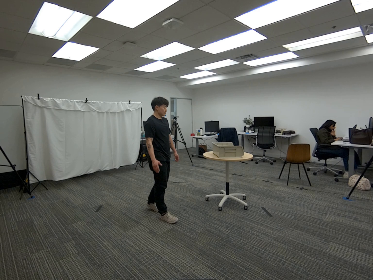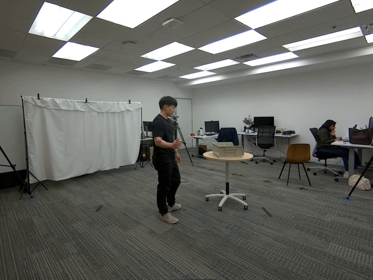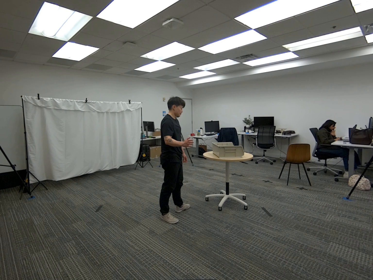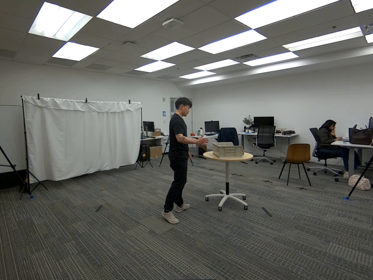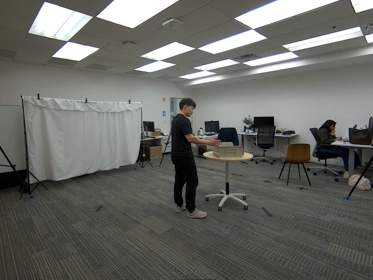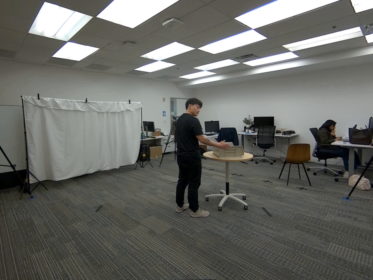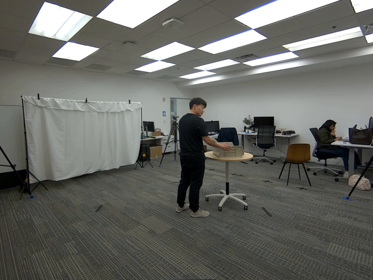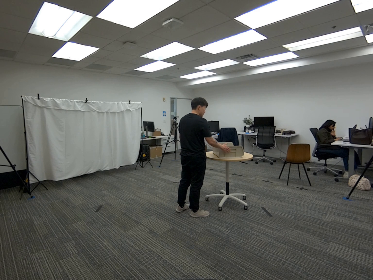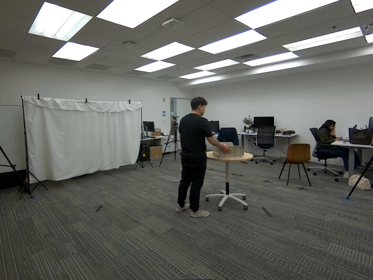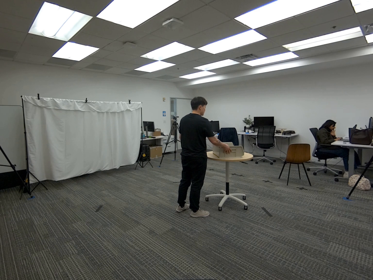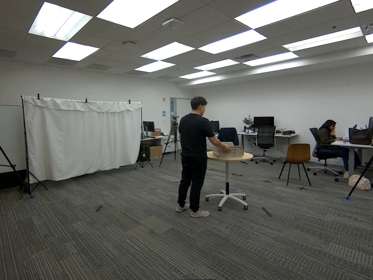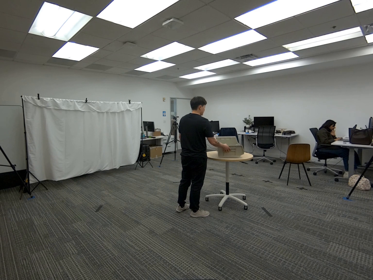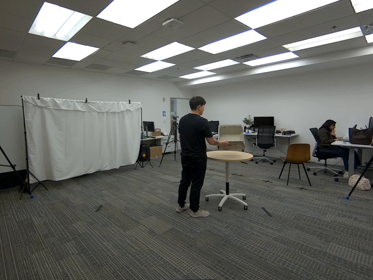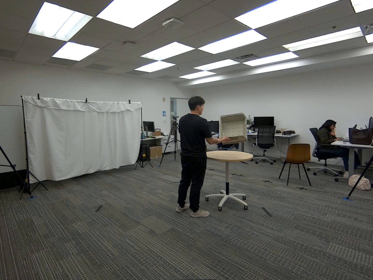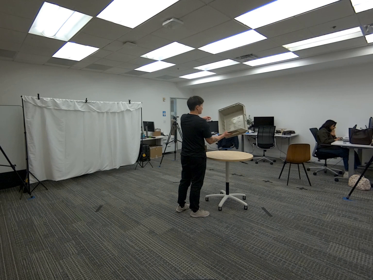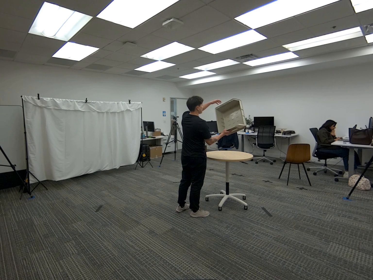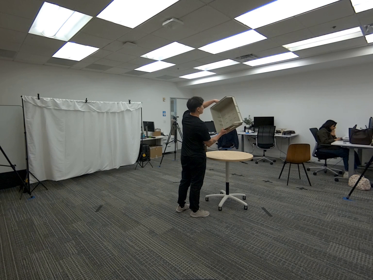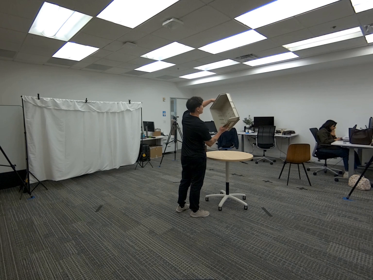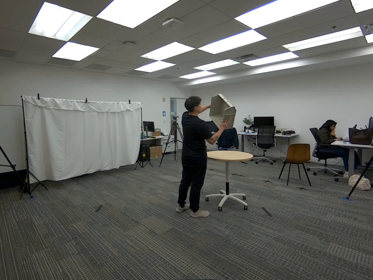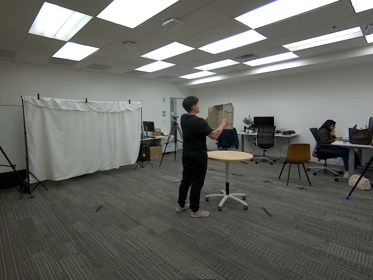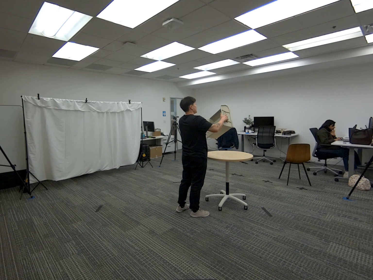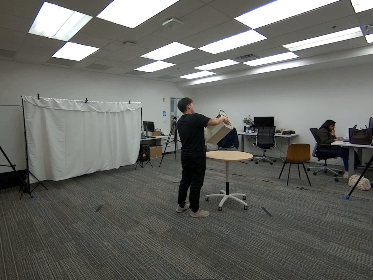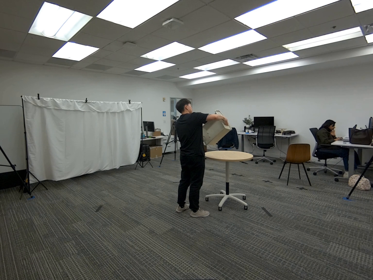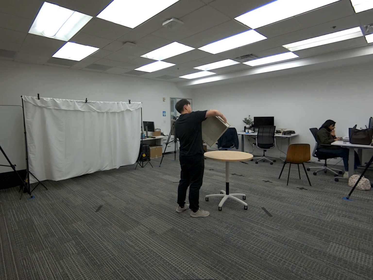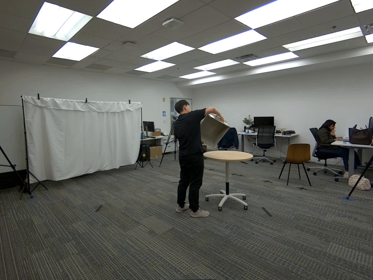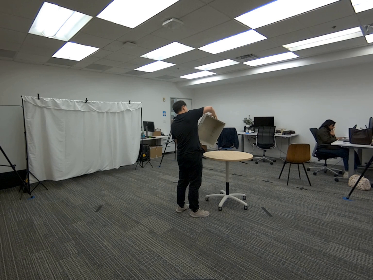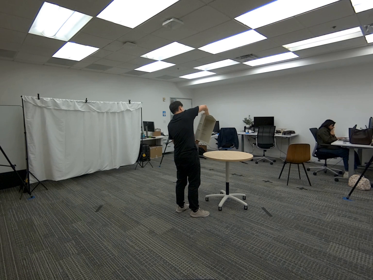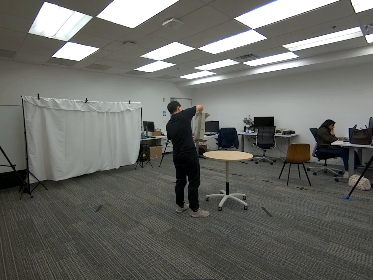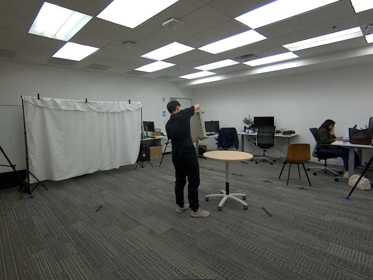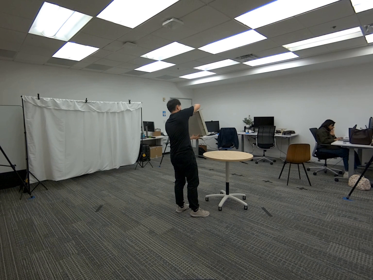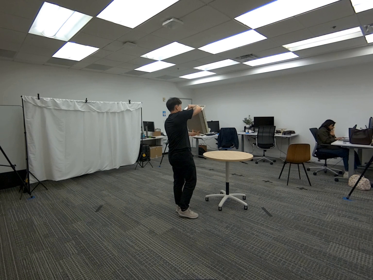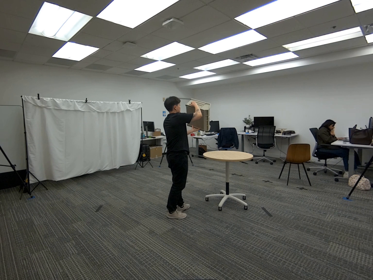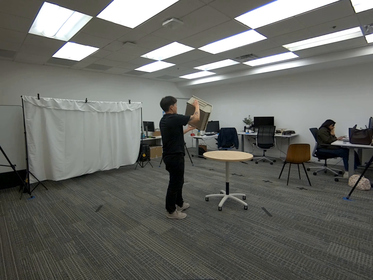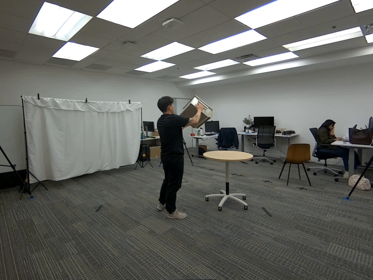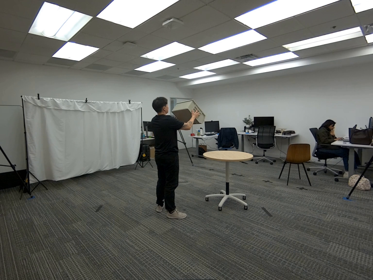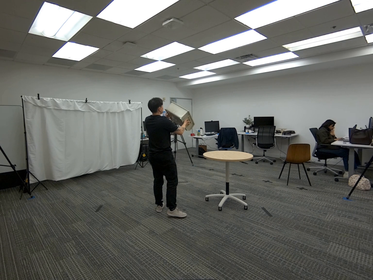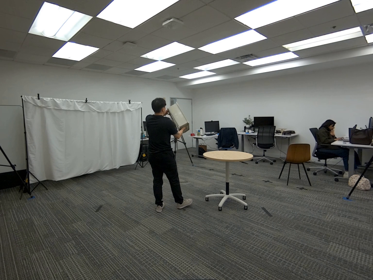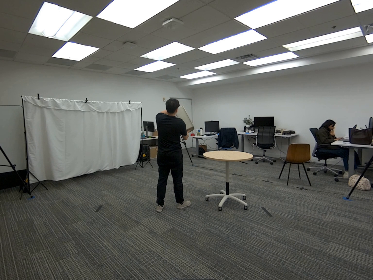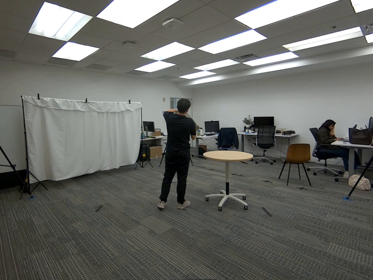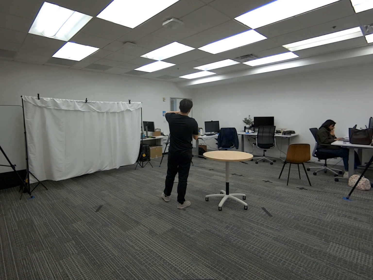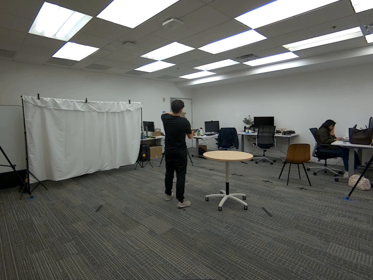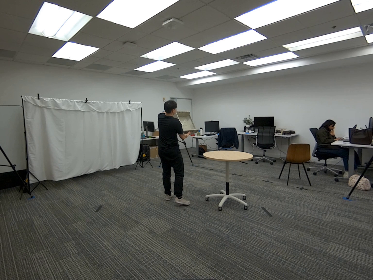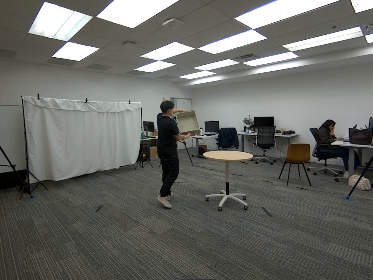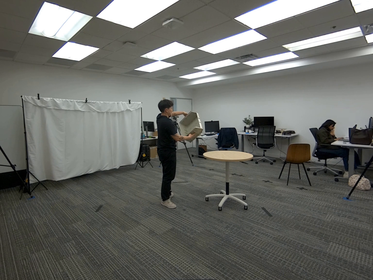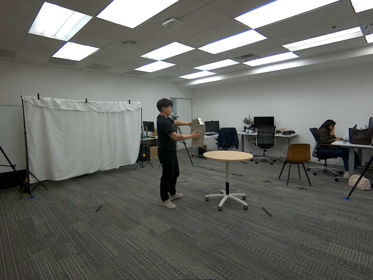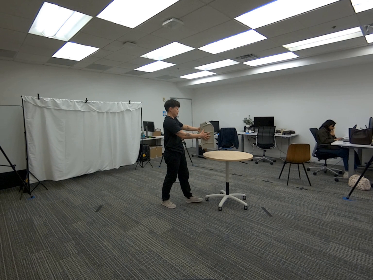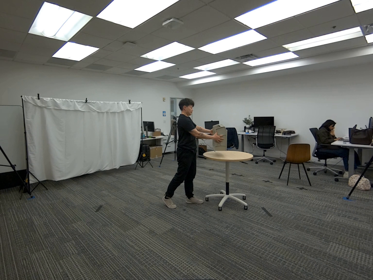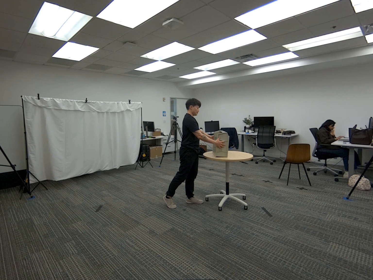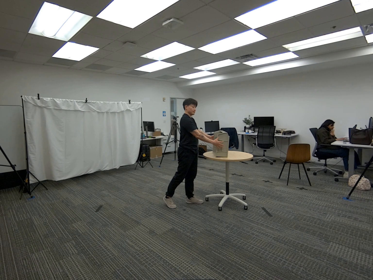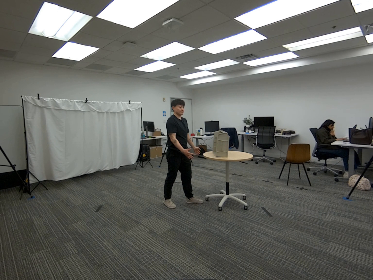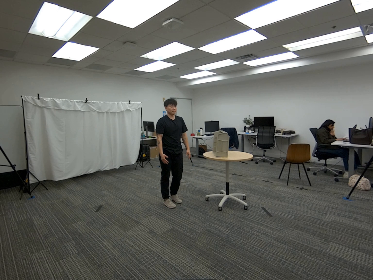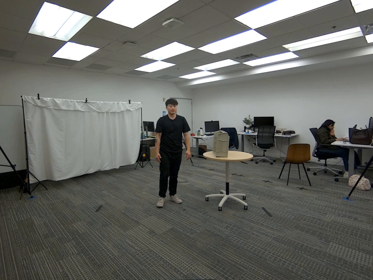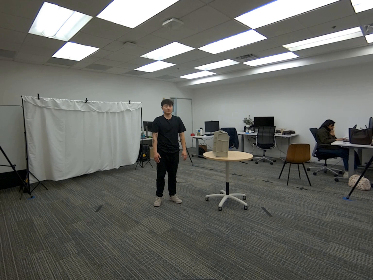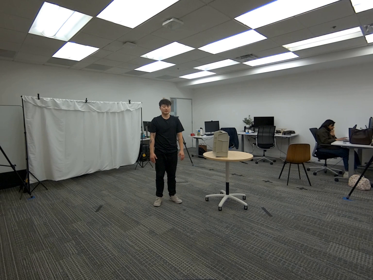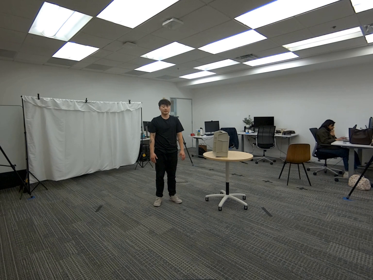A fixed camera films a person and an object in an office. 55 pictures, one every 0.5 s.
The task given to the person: Walk to the beige bin on the round table. Pick up the bin with your right hand, then slowly rotate it in midair using both hands. When finished, place the bin back on the table.
